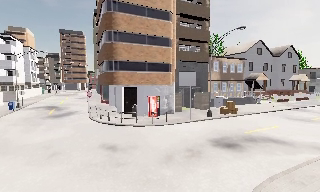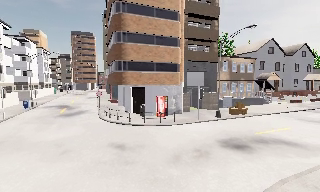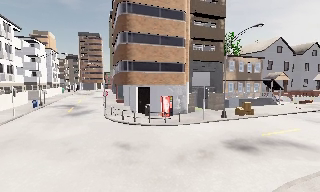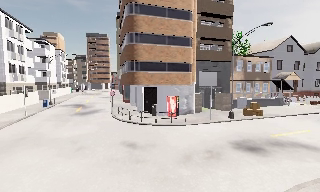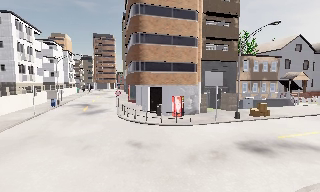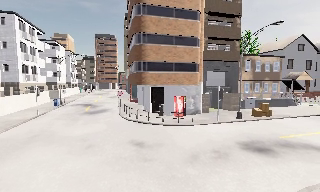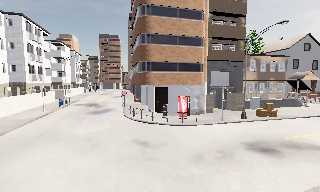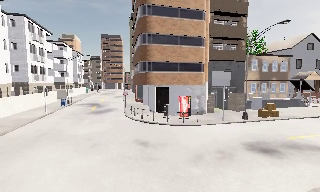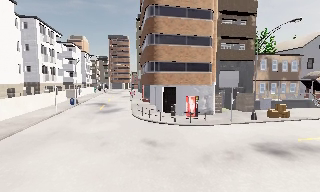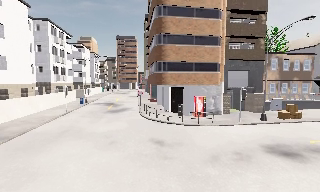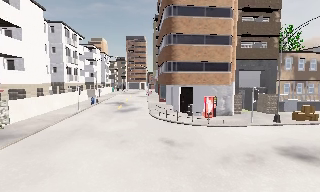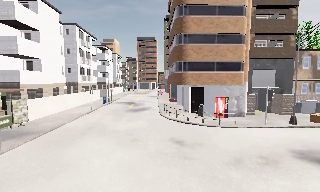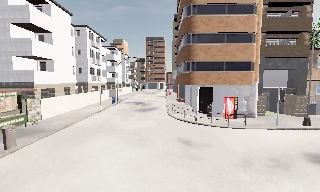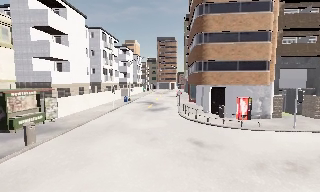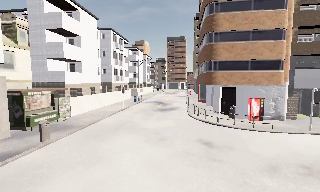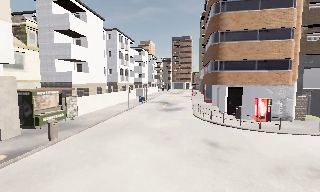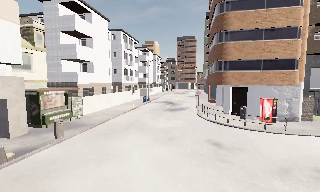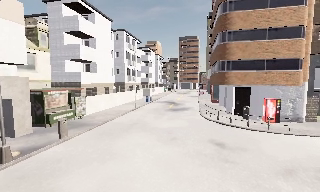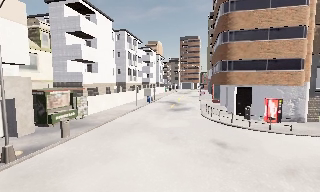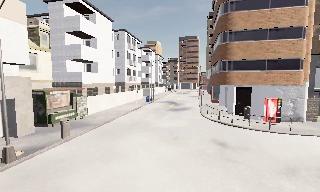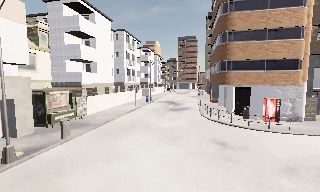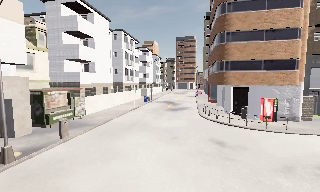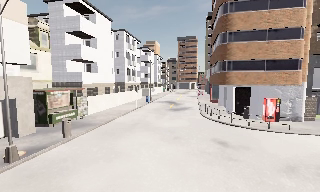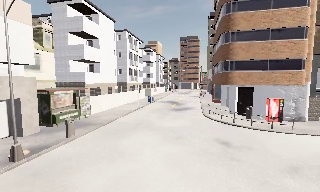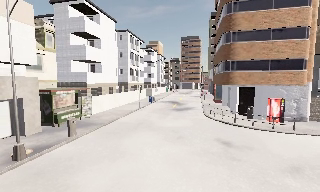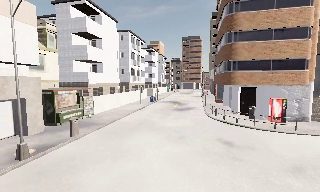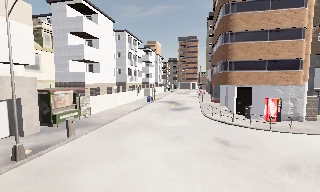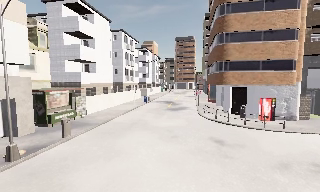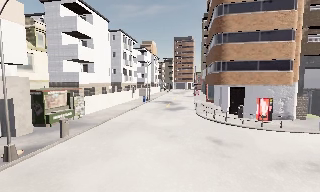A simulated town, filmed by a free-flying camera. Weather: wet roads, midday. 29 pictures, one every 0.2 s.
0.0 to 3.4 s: The camera swings to its left by about 40 degrees, and the scene slides to the right. It travels backward, about 0.5 m.
3.4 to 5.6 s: The camera shifts only a little, or ends up much as it began.
The film runs backward here.
